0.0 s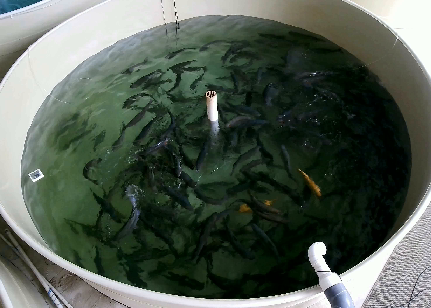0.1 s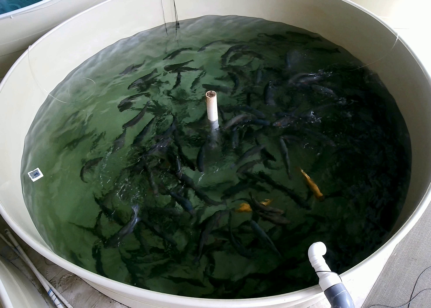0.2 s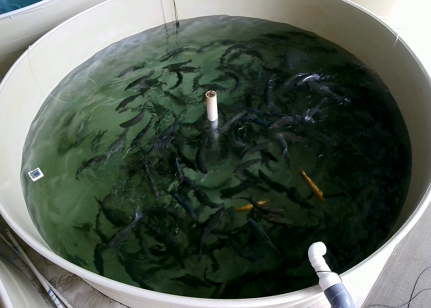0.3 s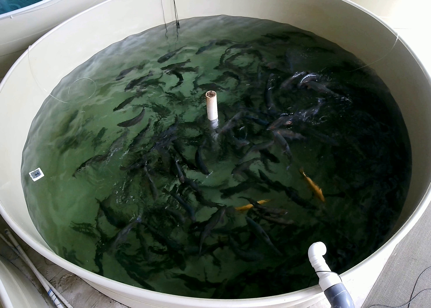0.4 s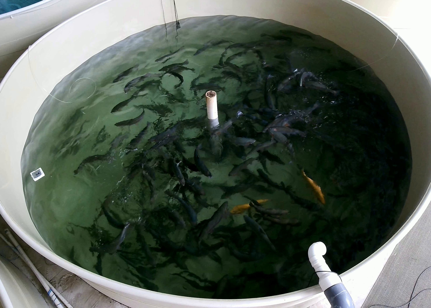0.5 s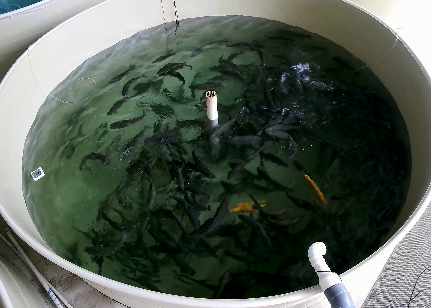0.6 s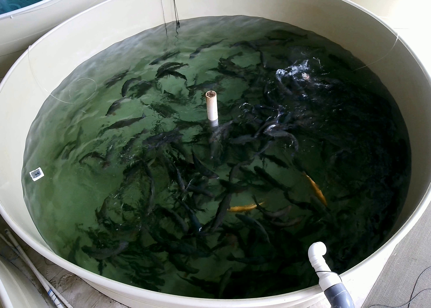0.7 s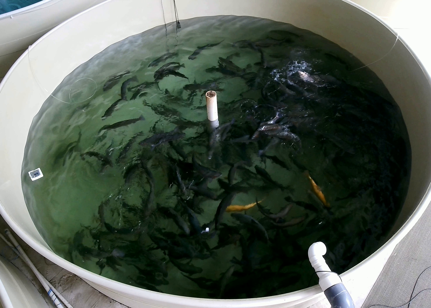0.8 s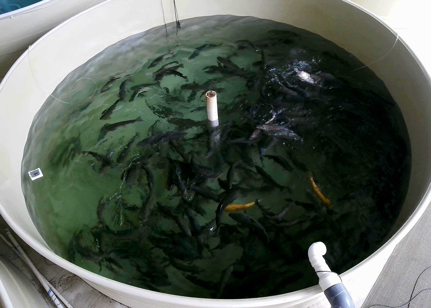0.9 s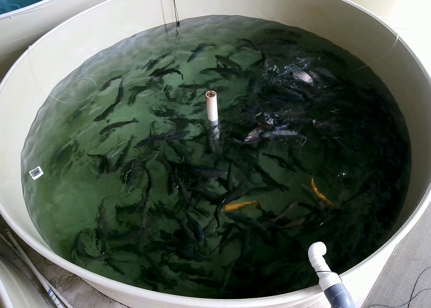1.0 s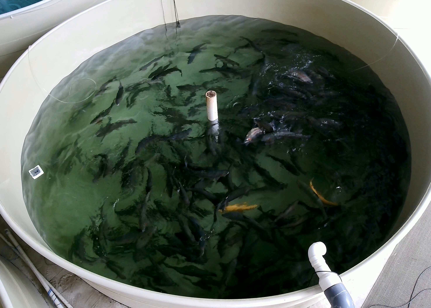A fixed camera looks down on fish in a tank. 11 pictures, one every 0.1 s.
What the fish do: Foraging.
